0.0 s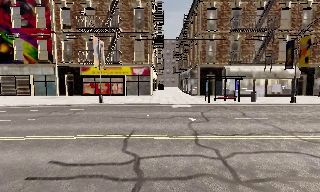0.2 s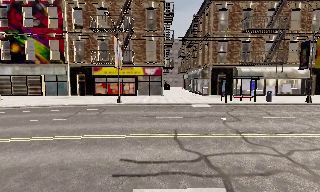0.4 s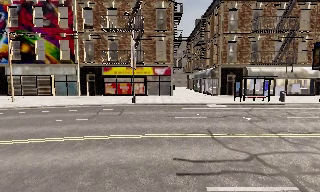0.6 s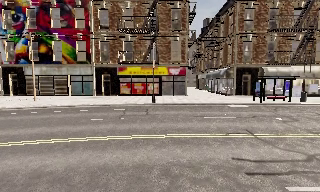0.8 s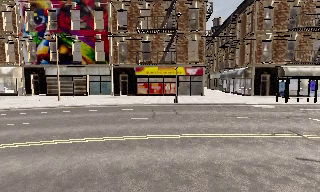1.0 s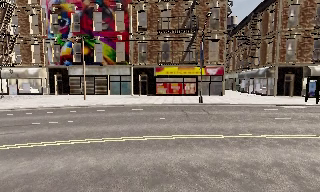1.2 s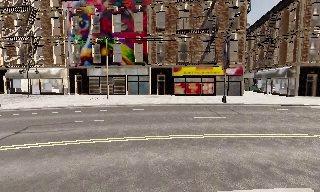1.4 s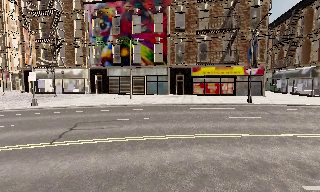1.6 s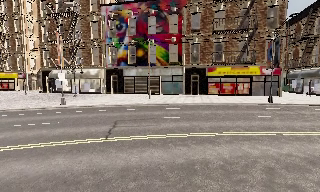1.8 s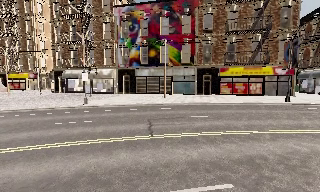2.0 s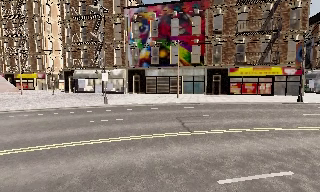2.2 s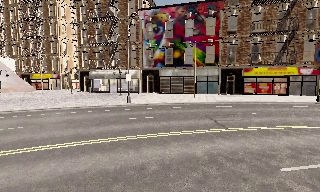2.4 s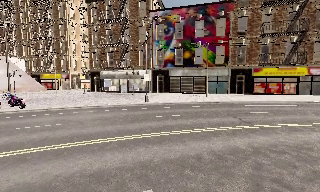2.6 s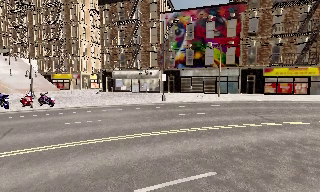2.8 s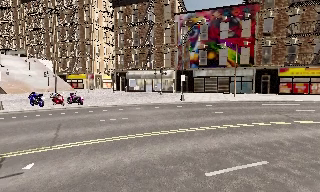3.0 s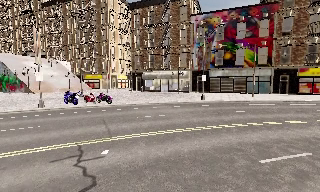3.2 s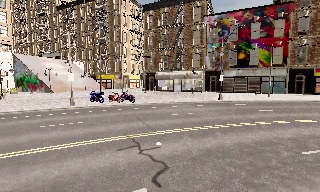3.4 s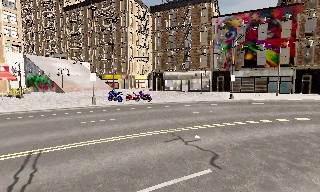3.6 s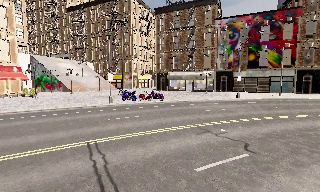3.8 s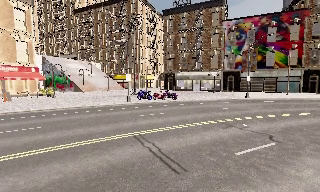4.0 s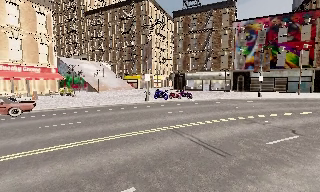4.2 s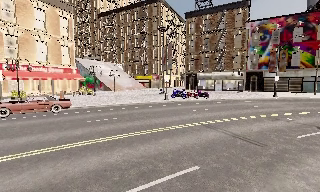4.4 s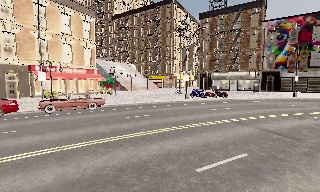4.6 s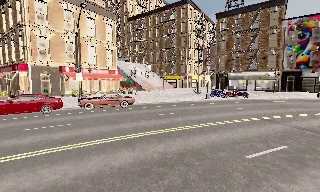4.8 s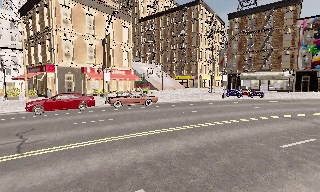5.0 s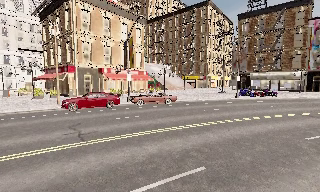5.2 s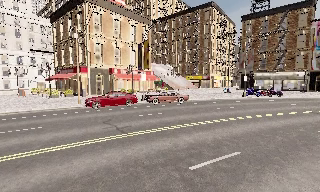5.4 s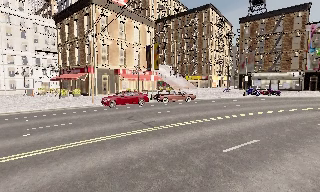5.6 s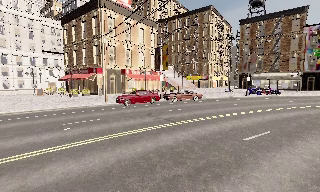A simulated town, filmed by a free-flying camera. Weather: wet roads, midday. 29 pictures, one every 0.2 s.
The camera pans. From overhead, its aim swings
counterclockwise.
The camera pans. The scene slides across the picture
to the right.
0.0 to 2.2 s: The scene slides to the right, as the camera pans about 15 degrees to its left. It travels to its left, about 20 m, so close, fixed things drift to the right.
2.2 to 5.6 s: The scene slides to the right, as the camera pans about 20 degrees to its left. It travels to its left and backward, about 30 m, so close, fixed things drift to the right.
The film runs backward here.
